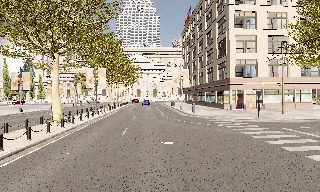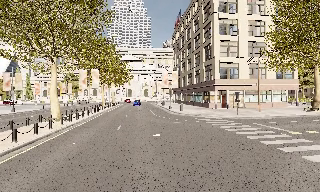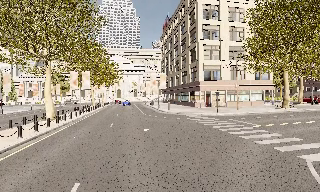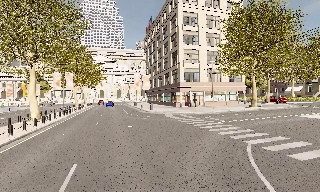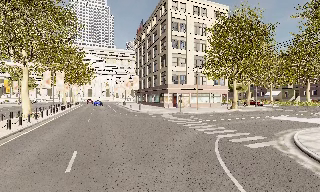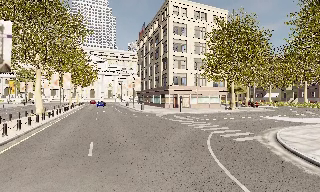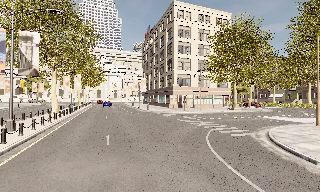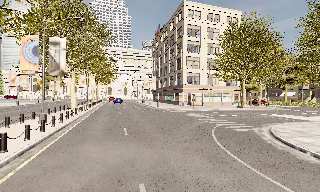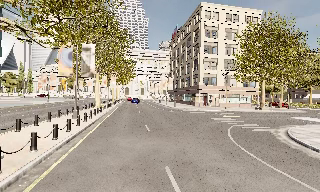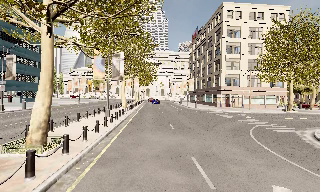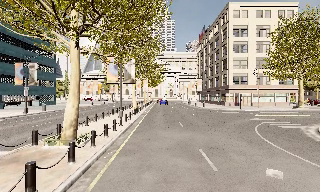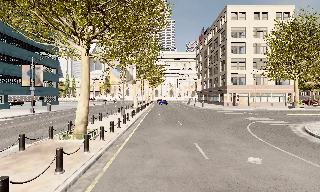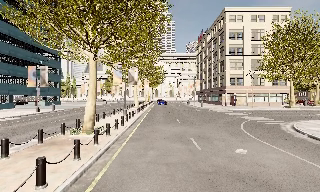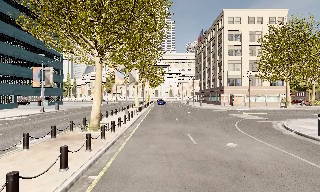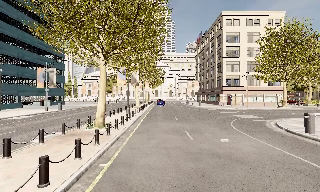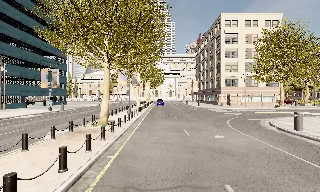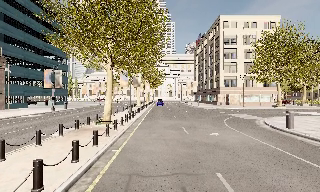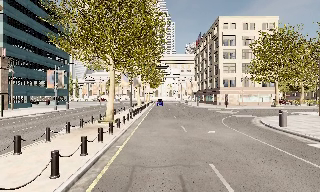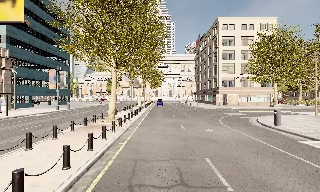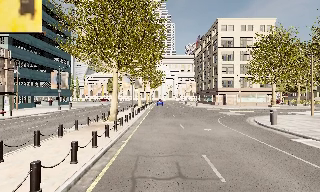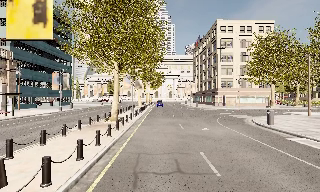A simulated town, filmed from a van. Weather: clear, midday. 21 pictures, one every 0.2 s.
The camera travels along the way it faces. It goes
backward.
0.0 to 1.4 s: The scene slides to the left, as the camera pans about 10 degrees to its right. It travels backward, about 10 m, so what stands in front gets smaller.
1.4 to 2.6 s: The camera swings to its left by about 15 degrees, and the scene slides to the right. It travels backward, about 6 m, so what stands in front gets smaller.
2.6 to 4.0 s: The camera travels backward, about 4 m, so what stands in front gets smaller. It loses speed.
The film runs backward here.
